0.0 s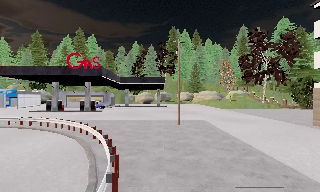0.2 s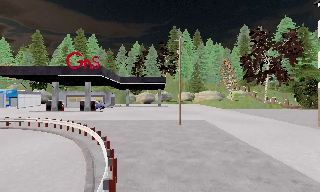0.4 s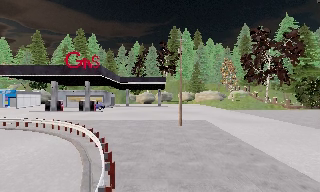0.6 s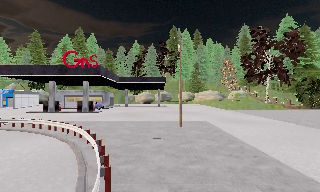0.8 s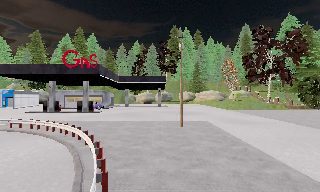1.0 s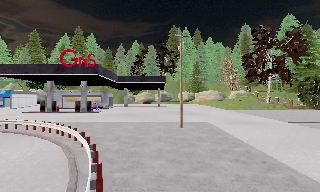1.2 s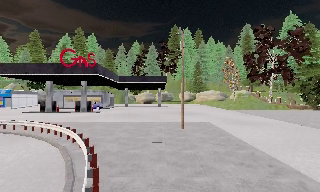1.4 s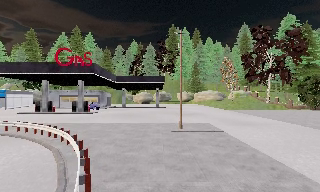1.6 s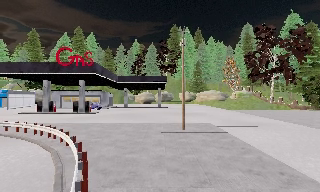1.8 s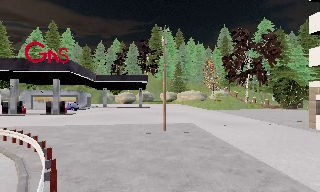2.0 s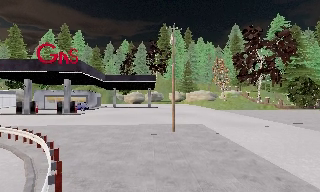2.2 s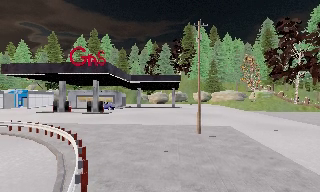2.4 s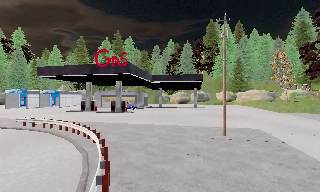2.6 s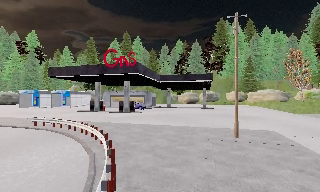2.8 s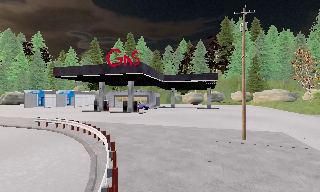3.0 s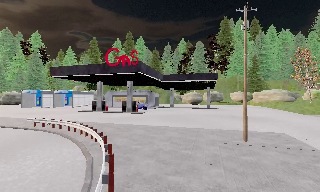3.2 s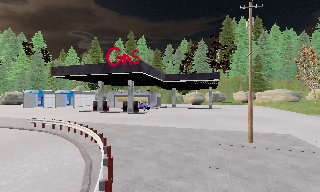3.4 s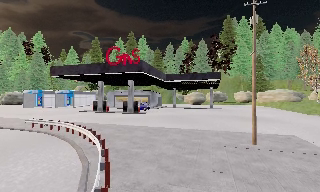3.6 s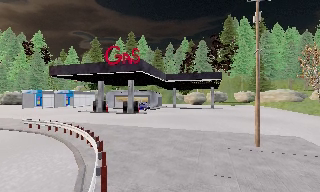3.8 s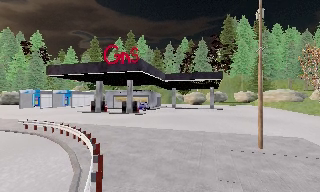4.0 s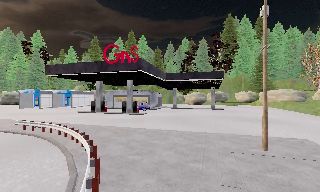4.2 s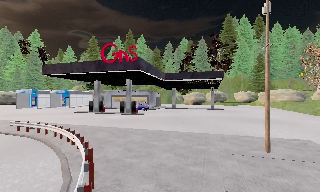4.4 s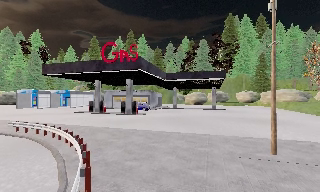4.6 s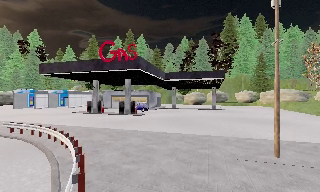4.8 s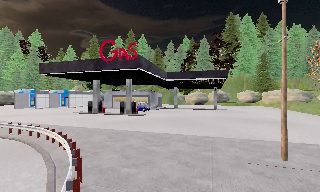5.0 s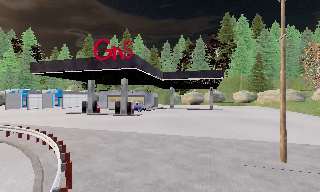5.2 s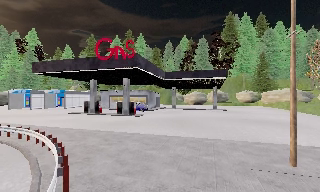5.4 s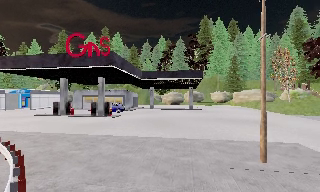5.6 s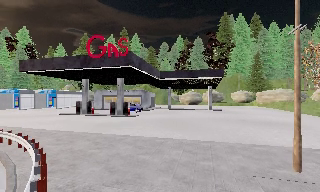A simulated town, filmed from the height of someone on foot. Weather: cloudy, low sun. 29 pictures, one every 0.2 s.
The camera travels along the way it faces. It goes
forward.
0.0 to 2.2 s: The camera travels forward, about 3 m, so what stands in front looms larger.
2.2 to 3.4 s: The camera swings to its left by about 10 degrees, and the scene slides to the right. It travels forward, about 1.5 m, so what stands in front looms larger.
3.4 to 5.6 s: The camera travels forward, about 3 m, so what stands in front looms larger.
The film runs forward here.
